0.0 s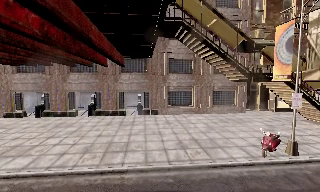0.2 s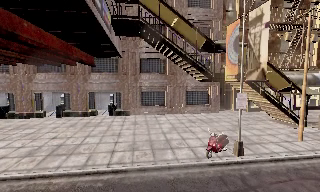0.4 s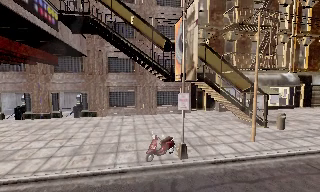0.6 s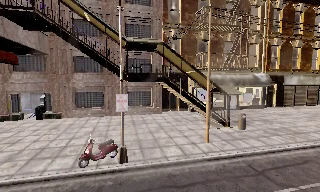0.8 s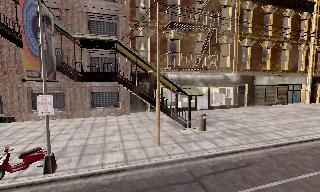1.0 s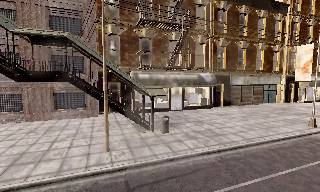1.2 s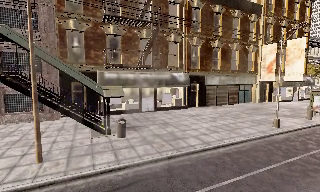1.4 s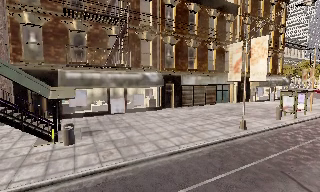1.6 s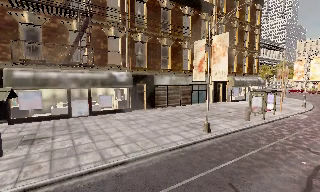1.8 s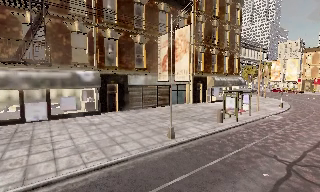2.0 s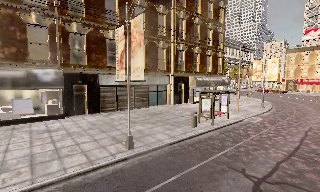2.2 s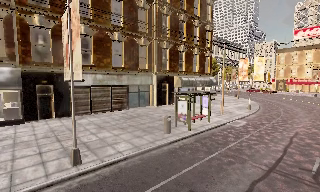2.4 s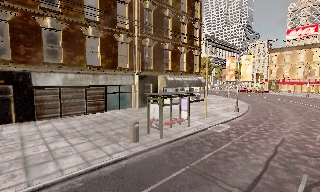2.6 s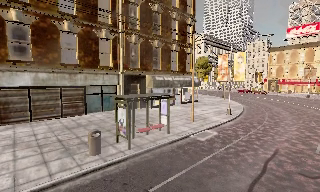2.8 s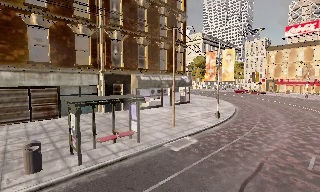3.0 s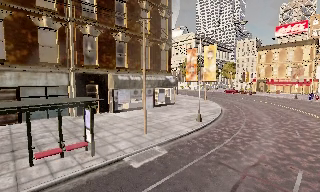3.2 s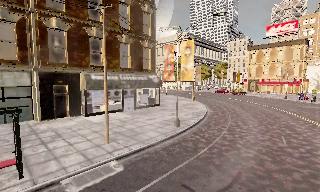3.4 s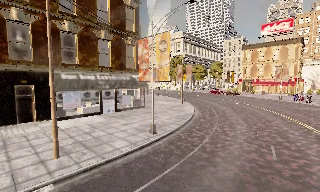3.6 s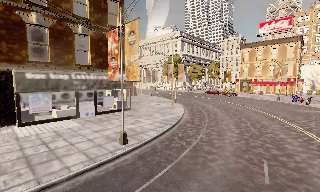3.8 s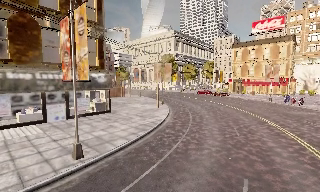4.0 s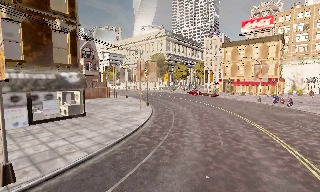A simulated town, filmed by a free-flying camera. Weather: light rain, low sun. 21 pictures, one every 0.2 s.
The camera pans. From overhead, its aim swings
clockwise.
The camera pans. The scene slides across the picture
to the left.
0.0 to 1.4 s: The camera swings to its right by about 20 degrees, and the scene slides to the left. It travels to its right, about 16 m, so close, fixed things drift to the left.
1.4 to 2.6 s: The scene slides to the left, as the camera pans about 15 degrees to its right. It travels to its right and forward, about 14 m, so close, fixed things drift to the left.
2.6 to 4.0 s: The camera travels forward and to its right, about 16 m, so what stands in front looms larger.
The film runs backward here.
